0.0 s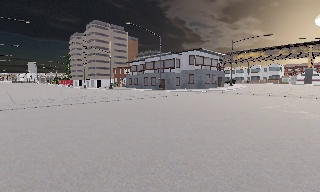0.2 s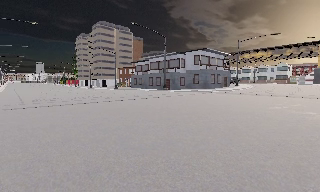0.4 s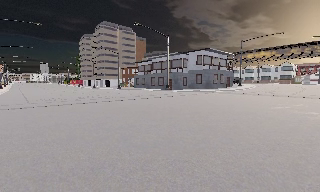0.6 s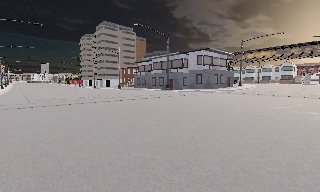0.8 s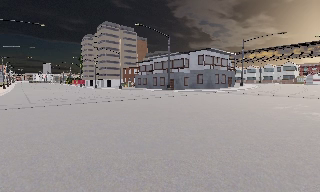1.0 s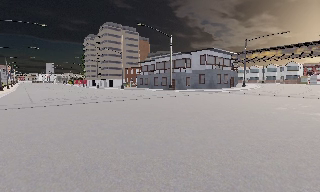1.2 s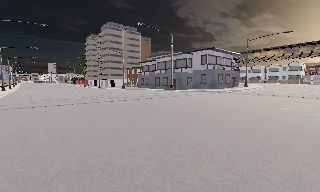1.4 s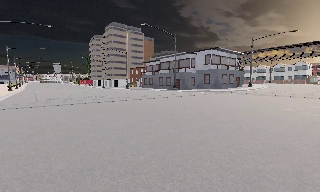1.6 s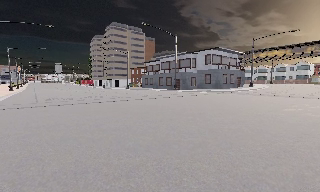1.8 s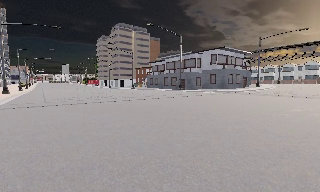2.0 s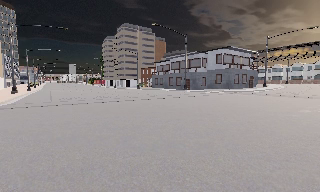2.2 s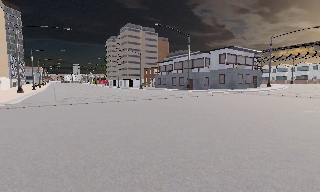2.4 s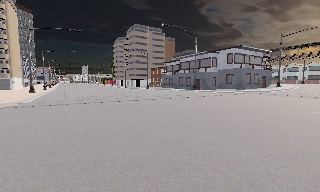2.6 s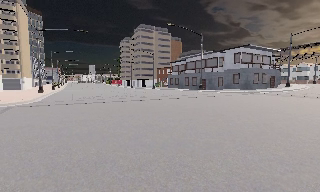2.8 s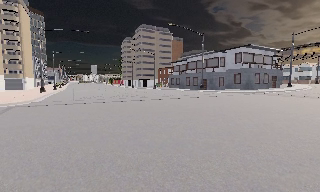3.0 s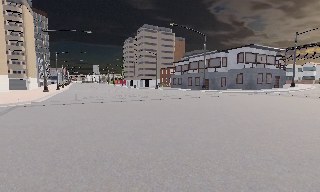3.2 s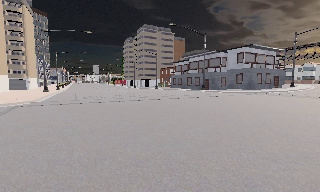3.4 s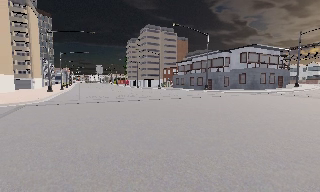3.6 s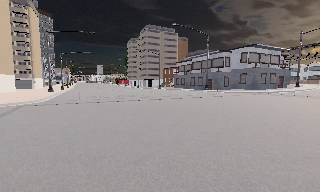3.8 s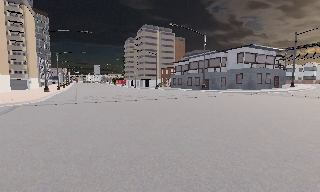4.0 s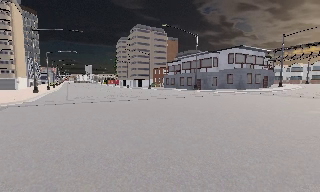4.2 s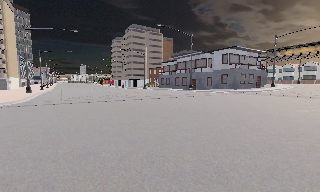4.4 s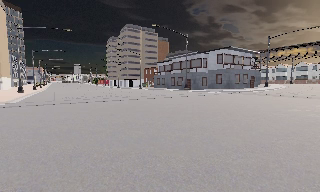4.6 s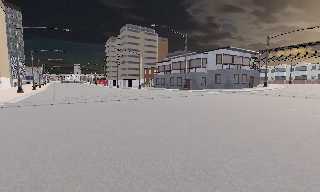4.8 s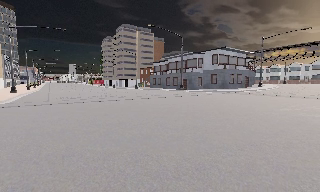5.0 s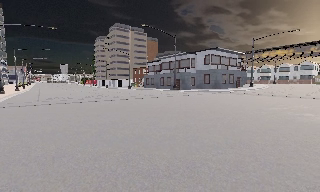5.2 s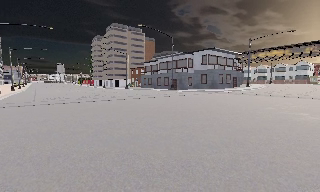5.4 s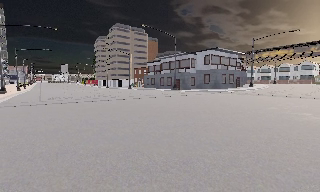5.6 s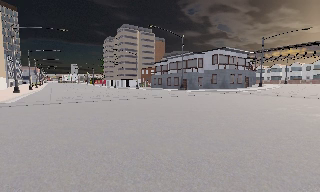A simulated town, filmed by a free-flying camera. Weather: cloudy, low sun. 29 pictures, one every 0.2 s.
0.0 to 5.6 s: The camera pans to its left, which is counterclockwise from overhead, by about 10 degrees. It travels to its right and backward, about 1.5 m.
The film runs forward here.
